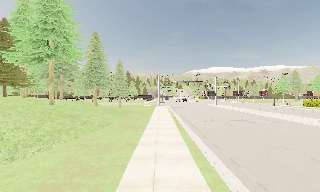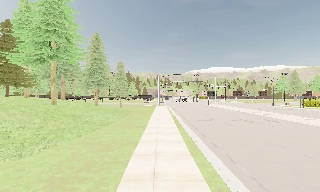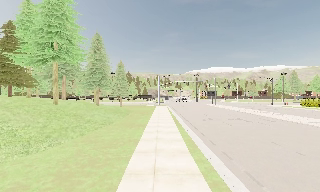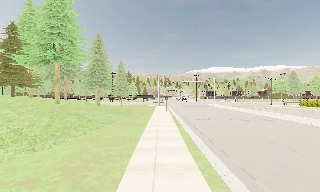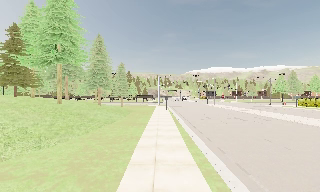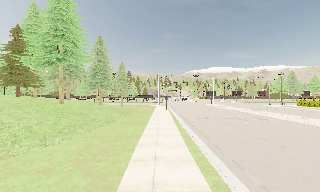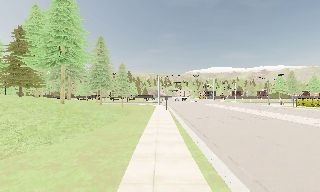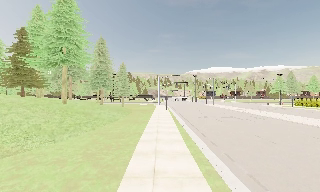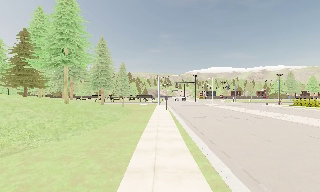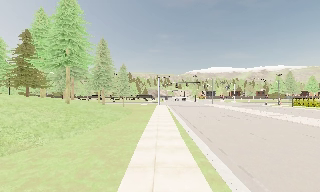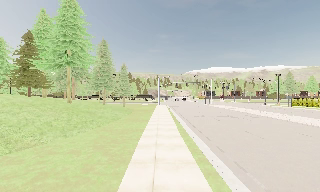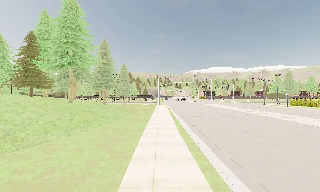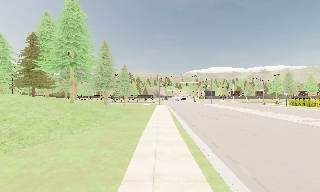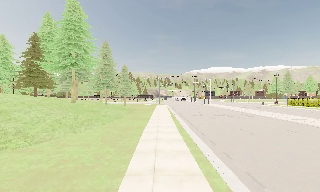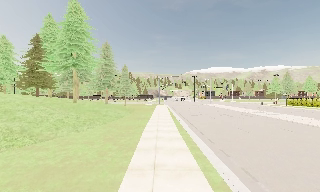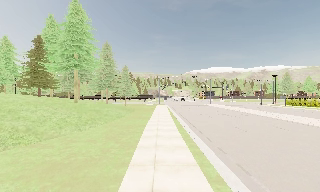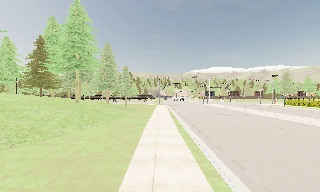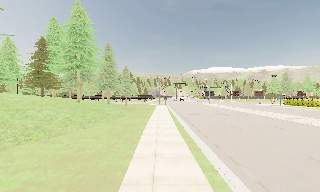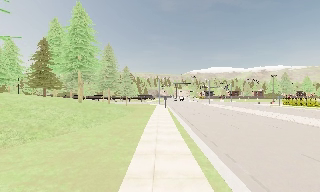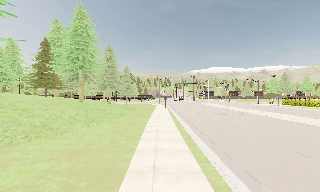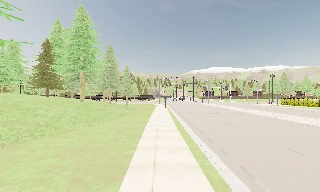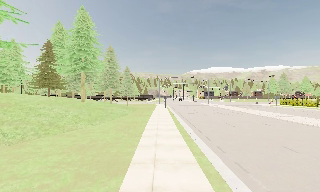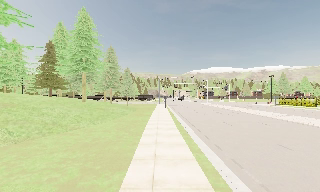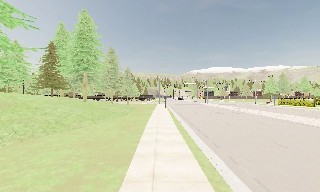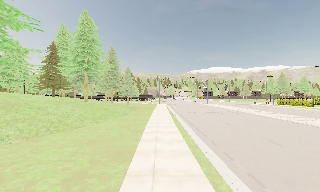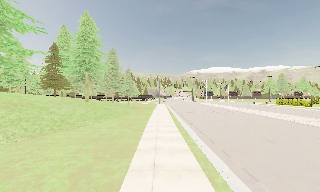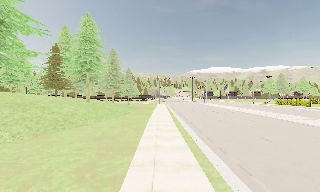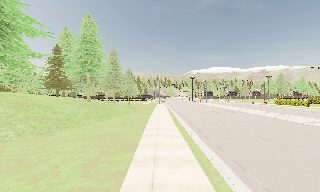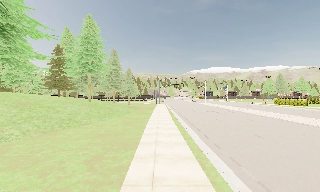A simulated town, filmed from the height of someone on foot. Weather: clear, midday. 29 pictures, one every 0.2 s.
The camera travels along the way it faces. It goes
backward.
0.0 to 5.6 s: The camera travels backward, about 10 m, so what stands in front gets smaller.
The film runs backward here.
